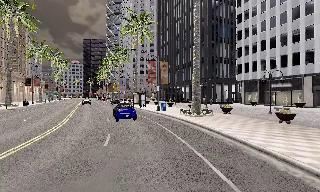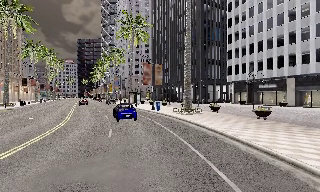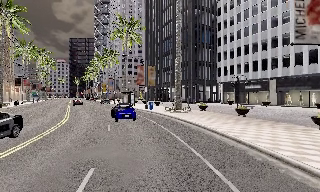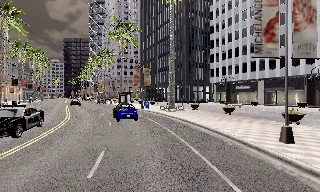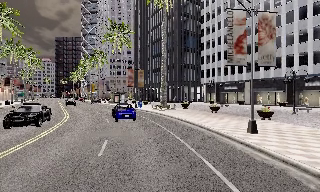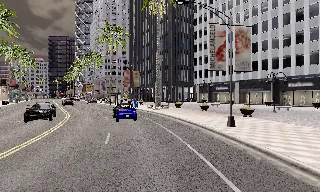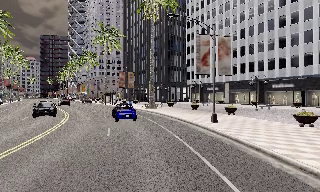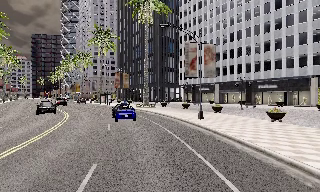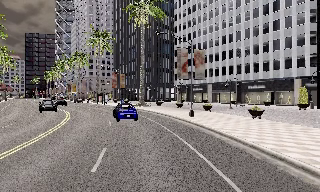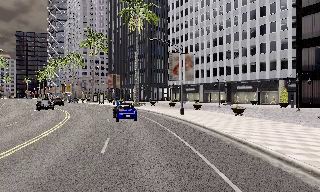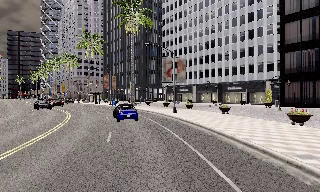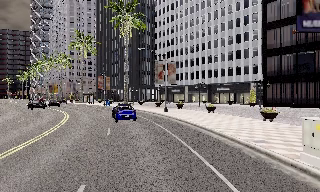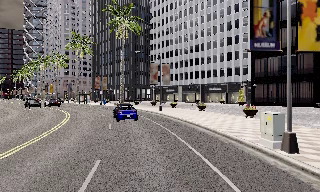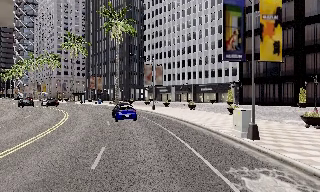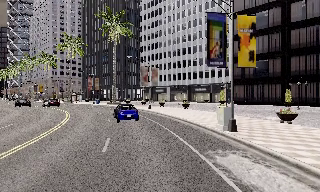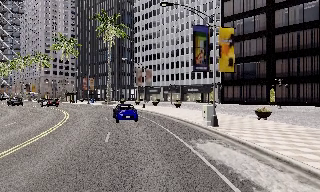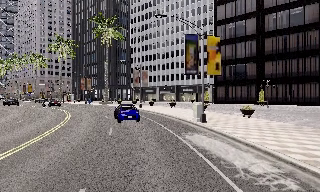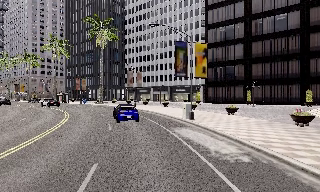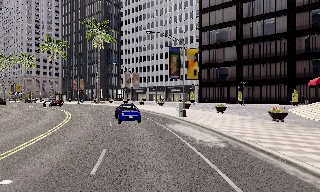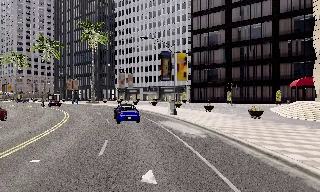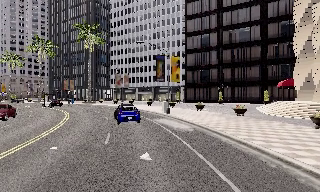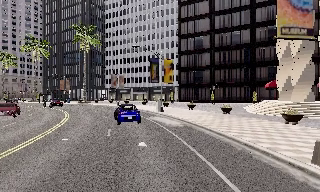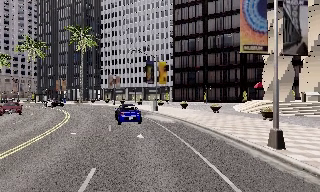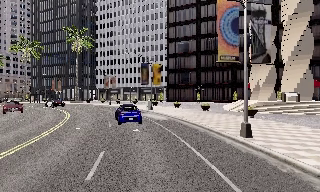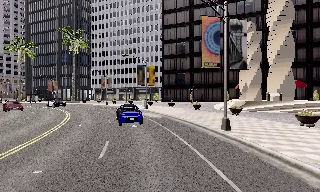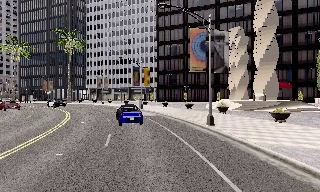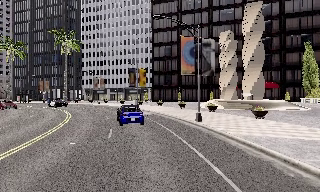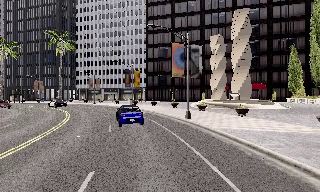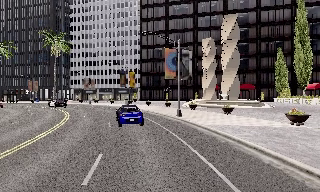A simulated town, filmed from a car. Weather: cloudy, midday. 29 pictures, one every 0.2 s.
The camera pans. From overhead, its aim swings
clockwise.
The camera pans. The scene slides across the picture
to the left.
0.0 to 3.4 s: The camera pans to its right, which is clockwise from overhead, by about 35 degrees. It travels backward, about 25 m.
3.4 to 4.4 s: The camera travels backward, about 7 m, so what stands in front gets smaller.
4.4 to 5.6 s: The camera swings to its right by about 10 degrees, and the scene slides to the left. It travels backward, about 9 m, so what stands in front gets smaller.
The film runs backward here.
